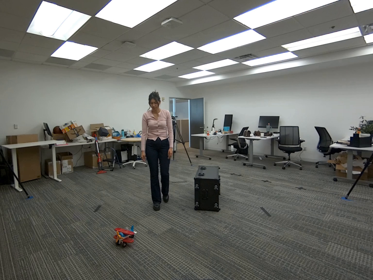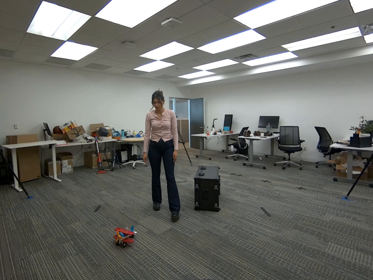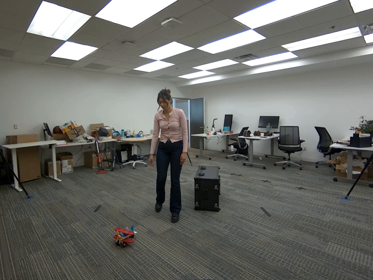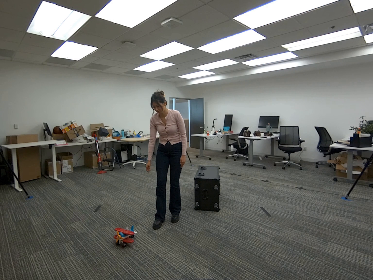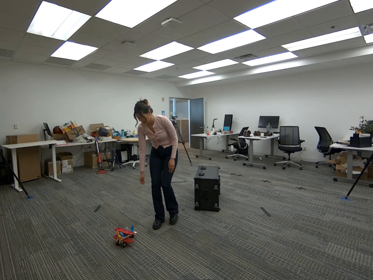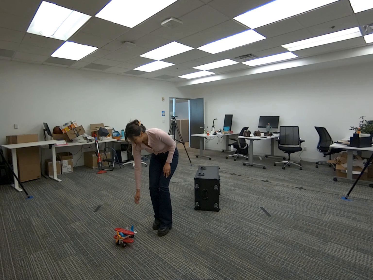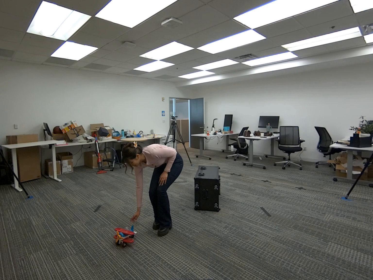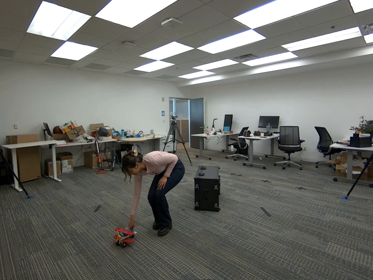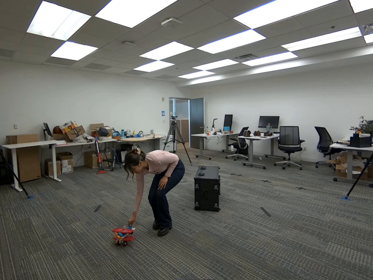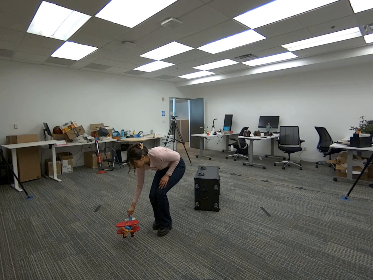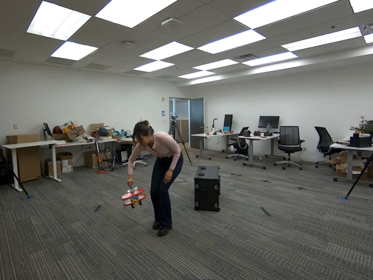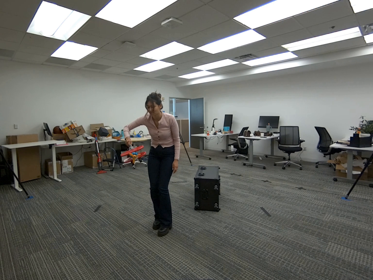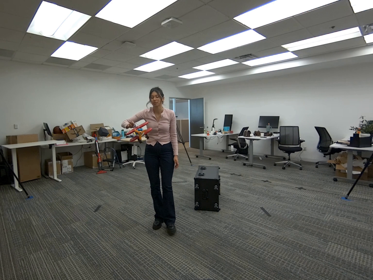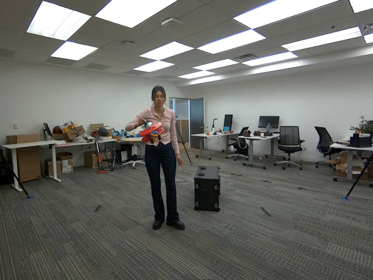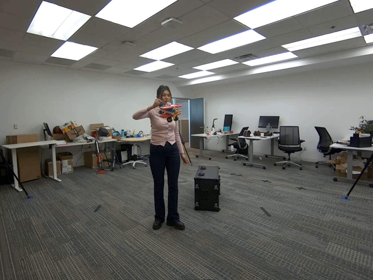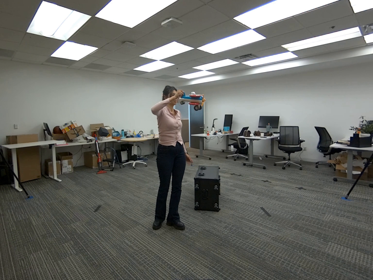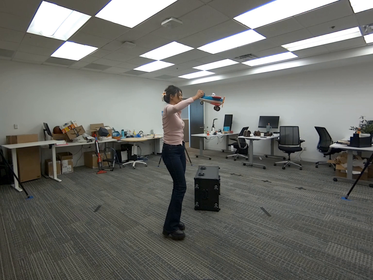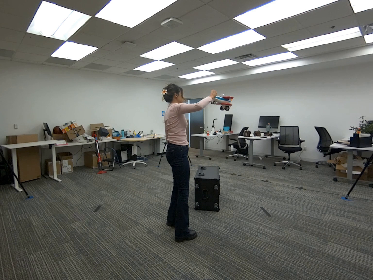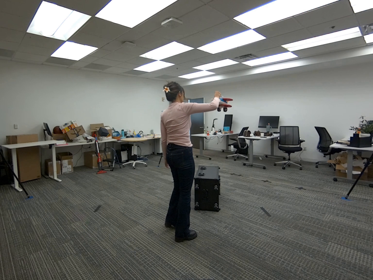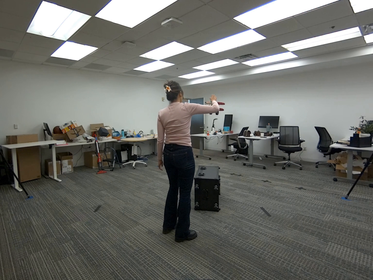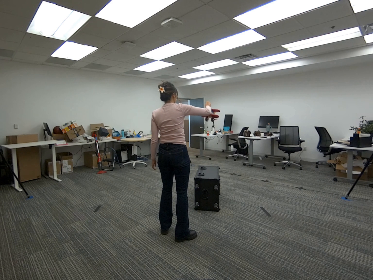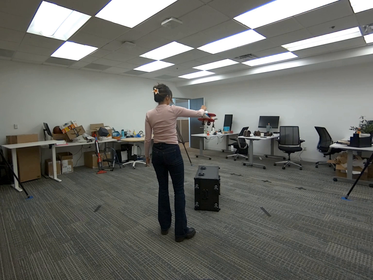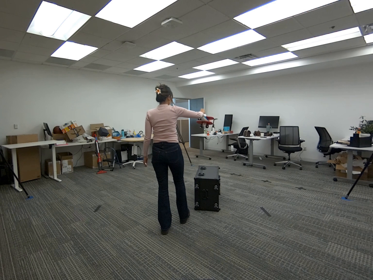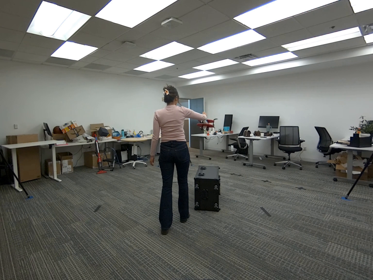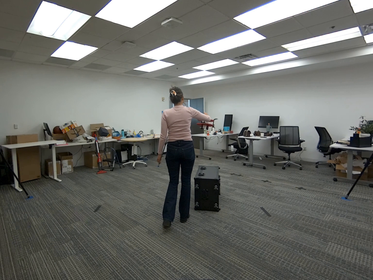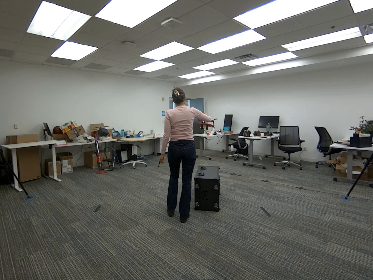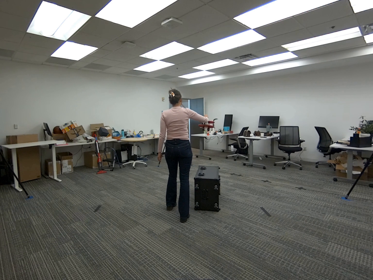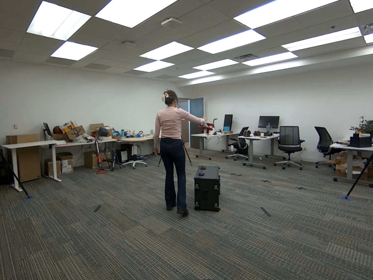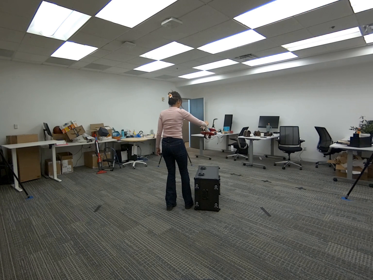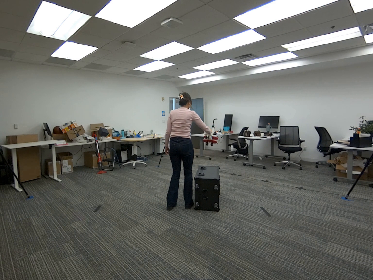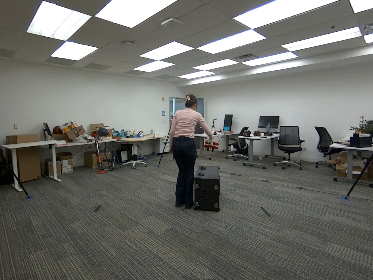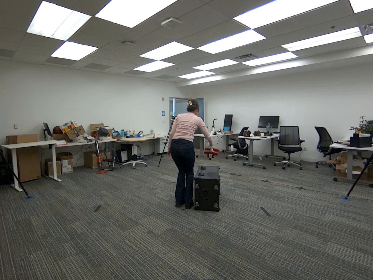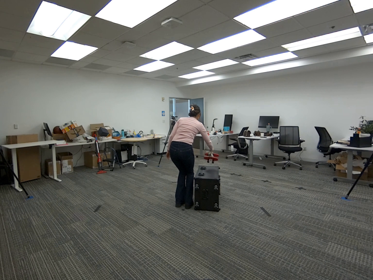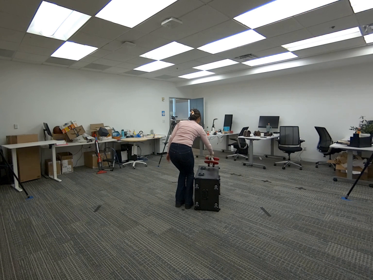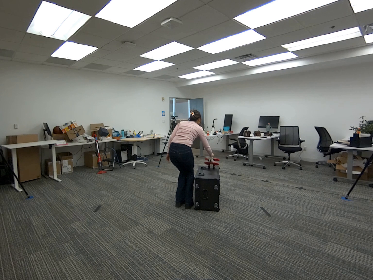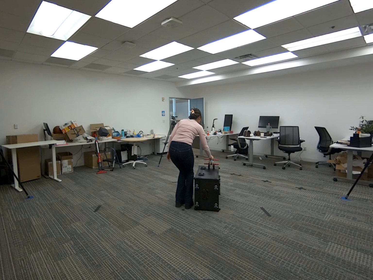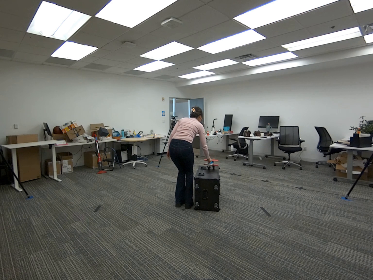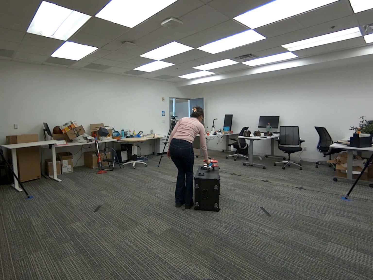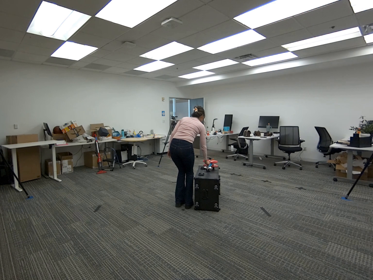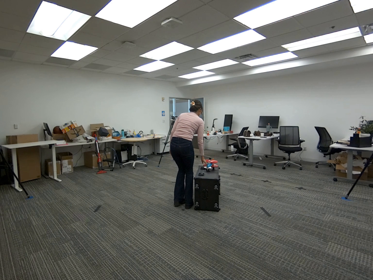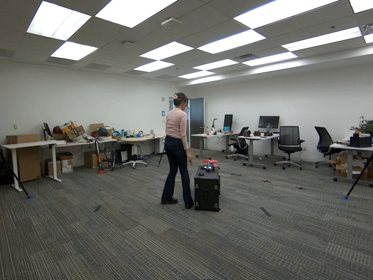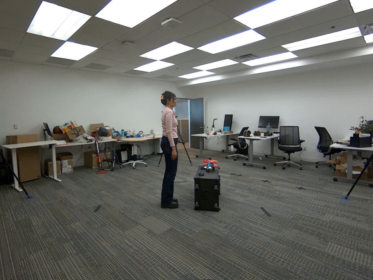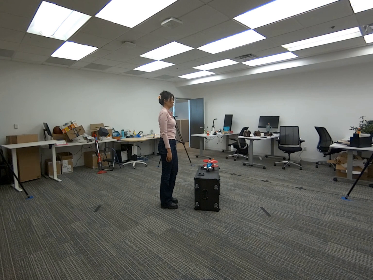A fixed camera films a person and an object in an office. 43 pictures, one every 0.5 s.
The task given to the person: Walk to the toy airplane on the ground, pick it up with your right hand, hold it in the air, walk to the g1 box, and place the airplane on the box.
